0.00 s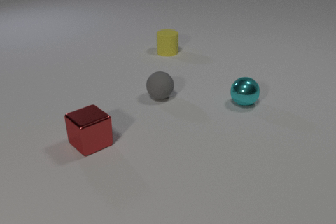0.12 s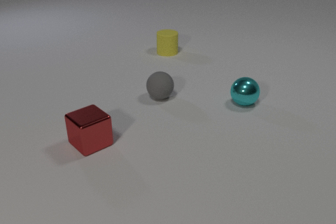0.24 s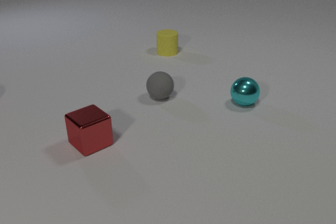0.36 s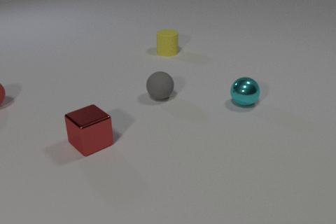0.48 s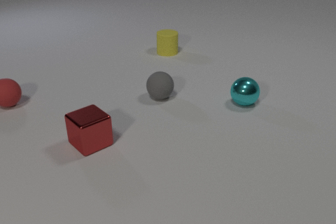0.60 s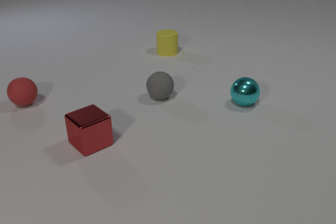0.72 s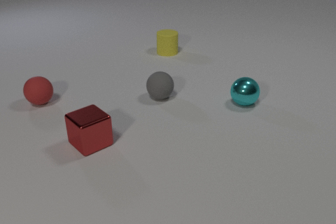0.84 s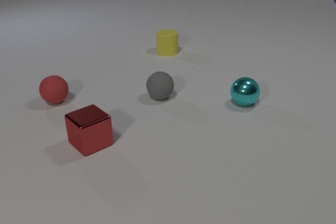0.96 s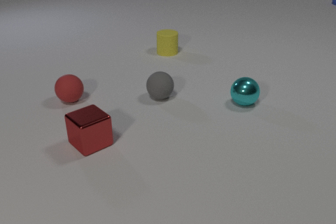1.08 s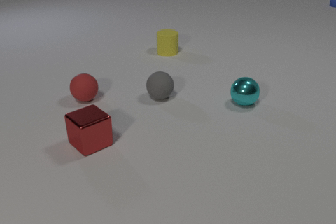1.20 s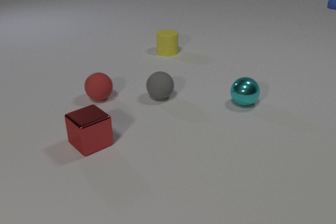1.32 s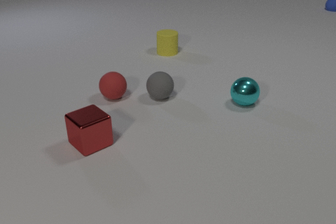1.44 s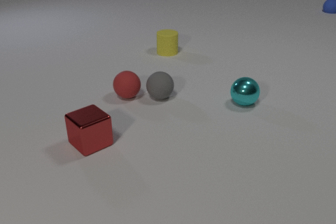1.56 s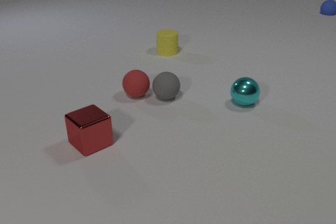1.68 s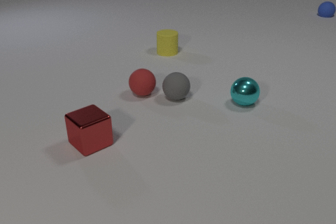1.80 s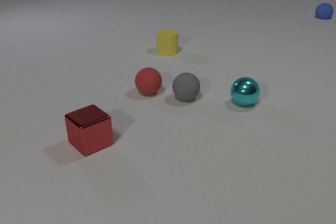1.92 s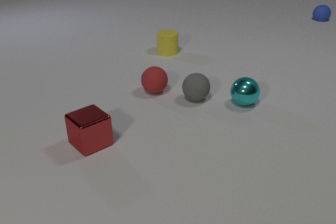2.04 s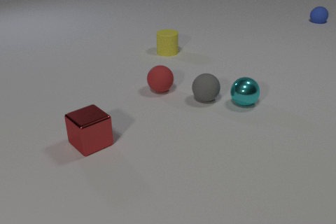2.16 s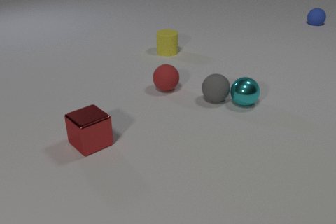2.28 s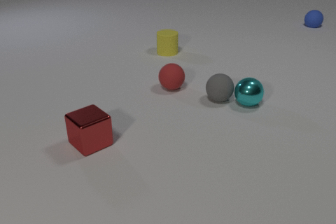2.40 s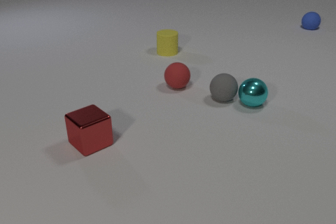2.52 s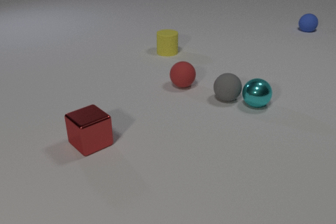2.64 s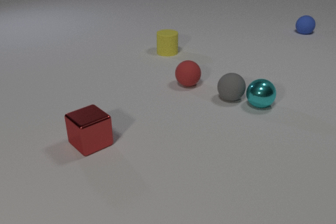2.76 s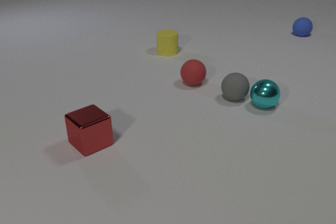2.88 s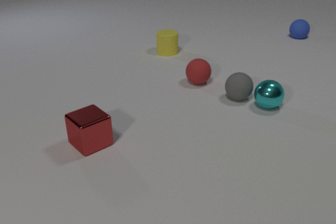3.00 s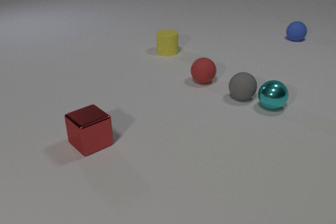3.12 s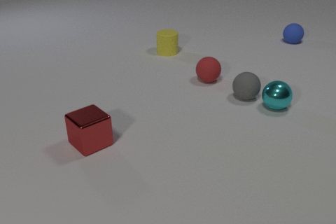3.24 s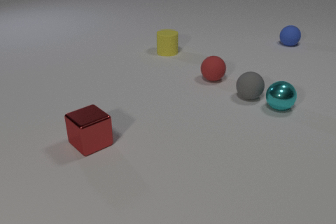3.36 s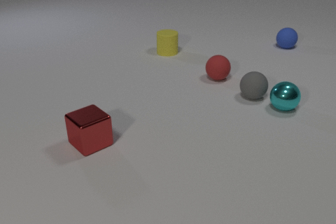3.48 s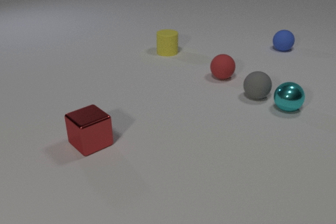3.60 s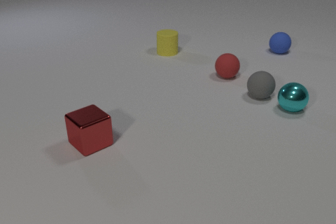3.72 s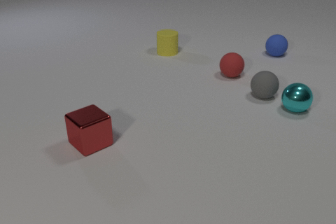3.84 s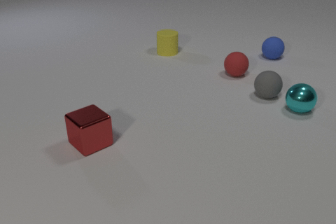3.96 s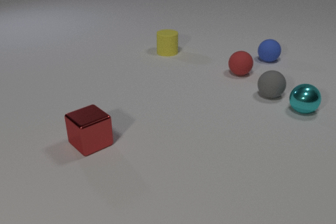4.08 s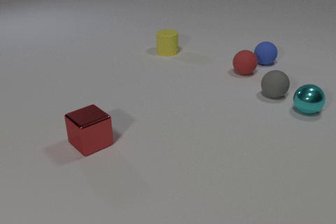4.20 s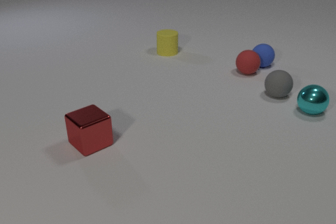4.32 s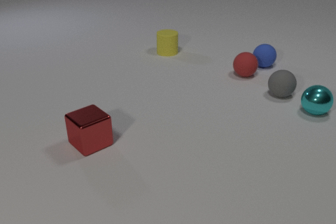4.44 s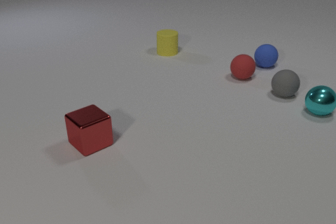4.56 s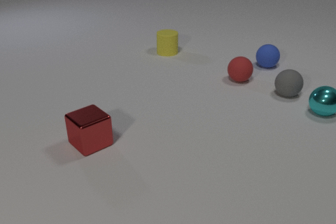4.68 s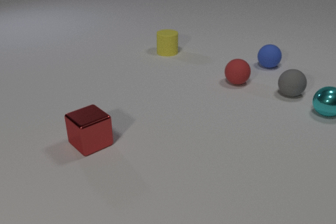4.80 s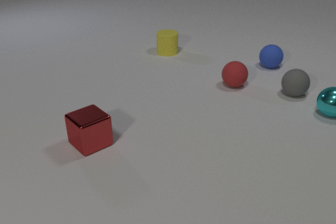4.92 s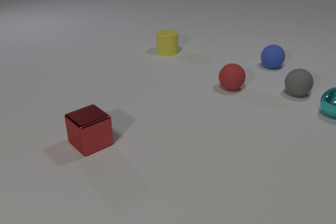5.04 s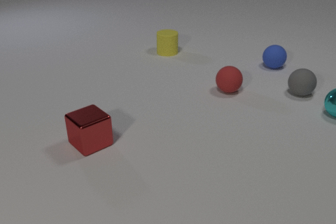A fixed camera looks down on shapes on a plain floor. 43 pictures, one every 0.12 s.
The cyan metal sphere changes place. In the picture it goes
to the right.
The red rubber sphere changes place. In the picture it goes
to the right.
0.00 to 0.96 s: The red rubber sphere comes in at the left edge, rolls to the right. The blue rubber sphere comes in at the right edge, rolls toward the camera.
0.96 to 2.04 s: The red rubber sphere rolls to the right. The gray rubber sphere rolls to the right. The blue rubber sphere rolls toward the camera. The red rubber sphere and the gray rubber sphere collide.
2.04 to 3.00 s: The red rubber sphere rolls to the right and away from the camera. The gray rubber sphere rolls to the right. The cyan metal sphere rolls to the right. The blue rubber sphere rolls toward the camera. The gray rubber sphere and the cyan metal sphere collide.
3.00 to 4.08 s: The red rubber sphere rolls to the right and away from the camera. The gray rubber sphere rolls to the right and away from the camera. The cyan metal sphere rolls to the right. The blue rubber sphere rolls toward the camera.
4.08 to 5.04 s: The red rubber sphere rolls toward the camera. The gray rubber sphere rolls to the right and away from the camera. The cyan metal sphere rolls to the right. The blue rubber sphere rolls to the right and toward the camera. The red rubber sphere and the blue rubber sphere collide.
Are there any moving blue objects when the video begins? no.
What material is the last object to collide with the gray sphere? metal.
What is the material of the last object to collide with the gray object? metal.
